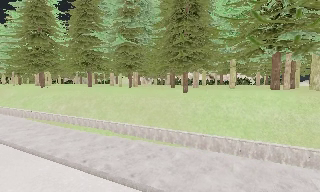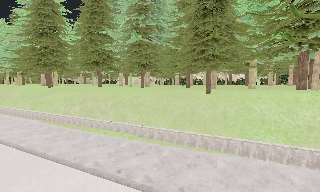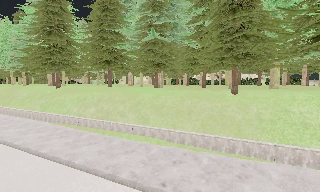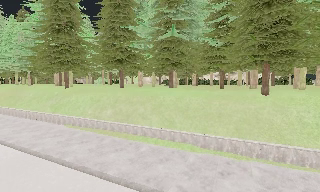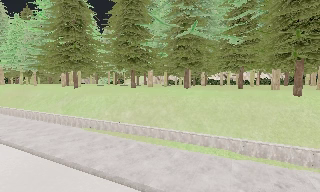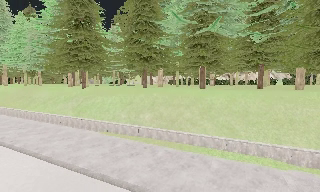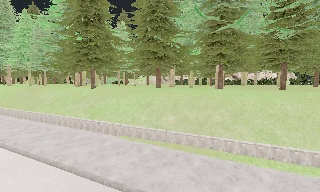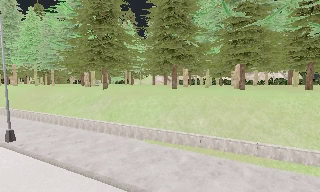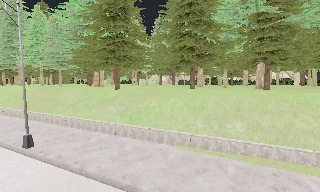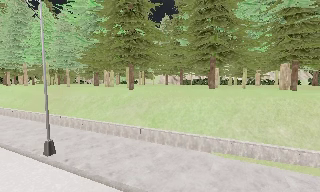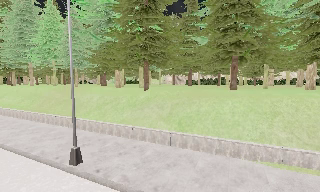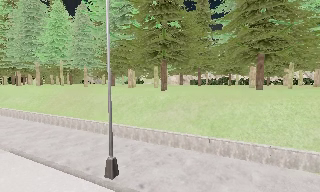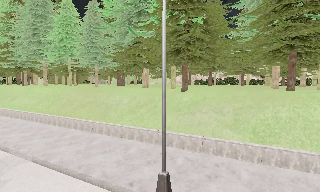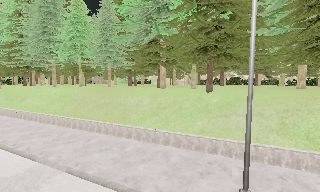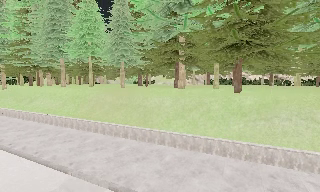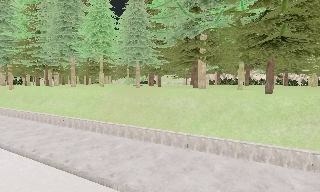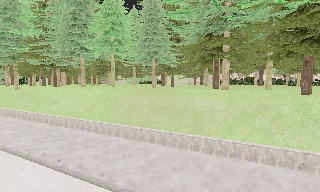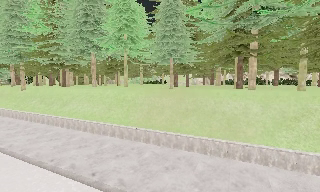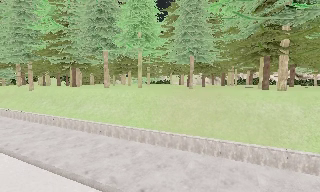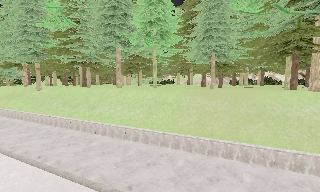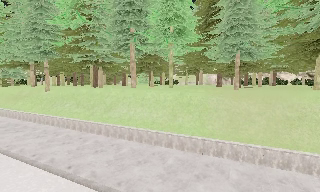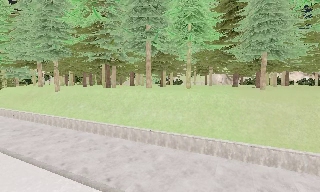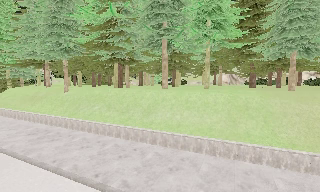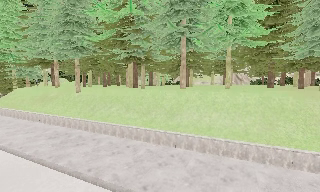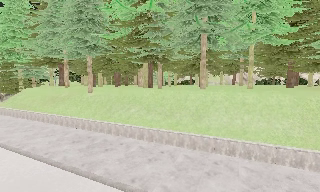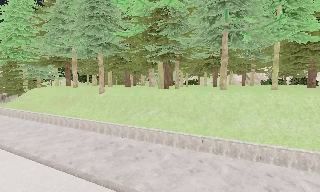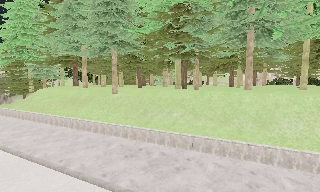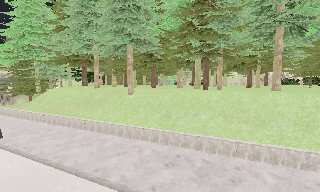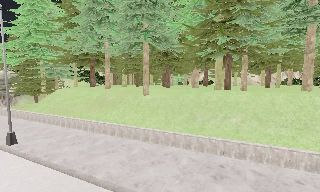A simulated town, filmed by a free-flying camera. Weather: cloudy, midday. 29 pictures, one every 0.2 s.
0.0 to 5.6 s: The camera travels to its left and forward, about 55 m, so close, fixed things drift to the right.
The film runs backward here.
